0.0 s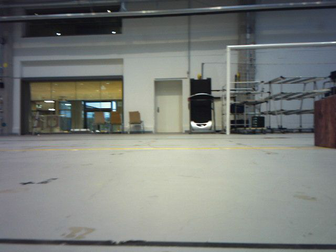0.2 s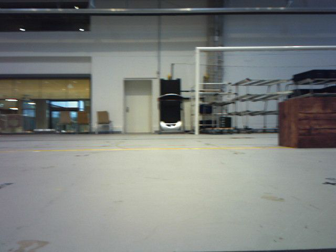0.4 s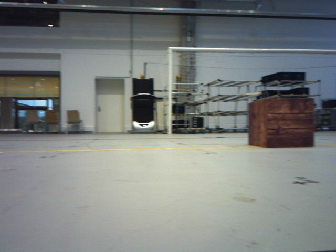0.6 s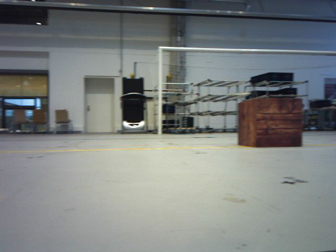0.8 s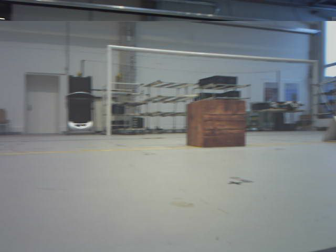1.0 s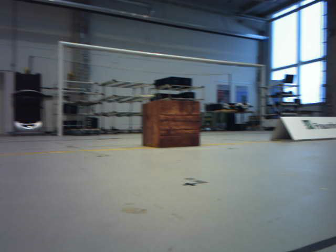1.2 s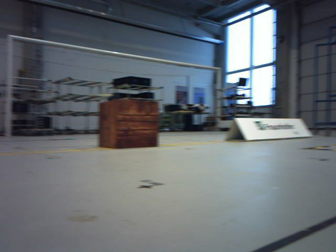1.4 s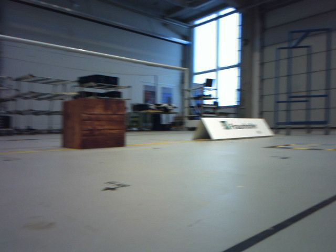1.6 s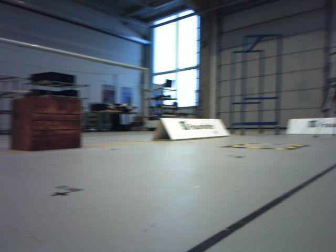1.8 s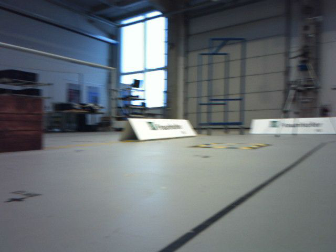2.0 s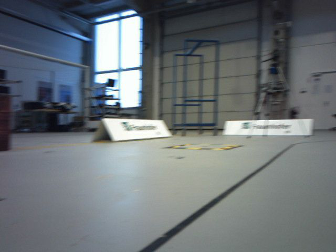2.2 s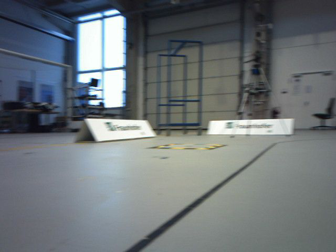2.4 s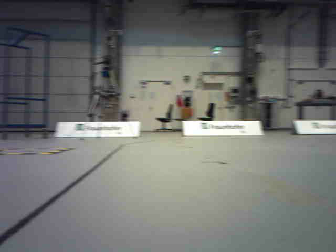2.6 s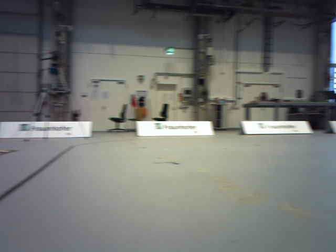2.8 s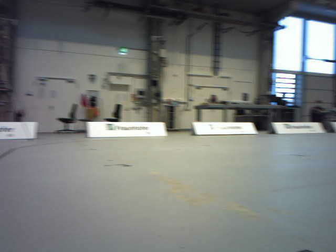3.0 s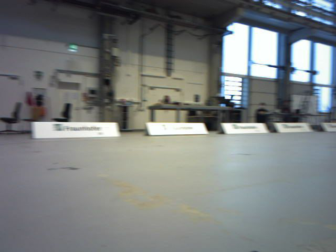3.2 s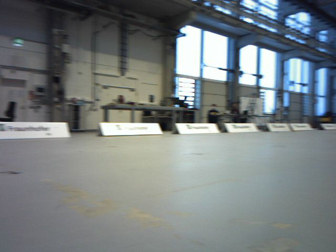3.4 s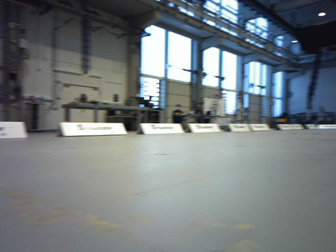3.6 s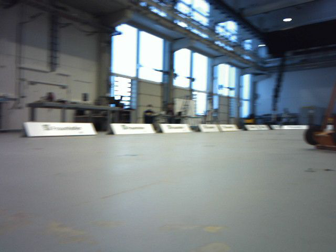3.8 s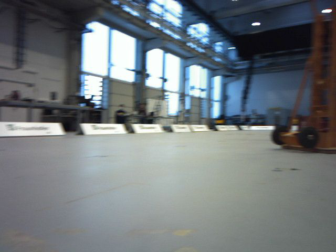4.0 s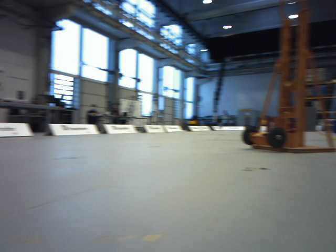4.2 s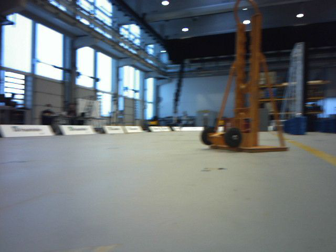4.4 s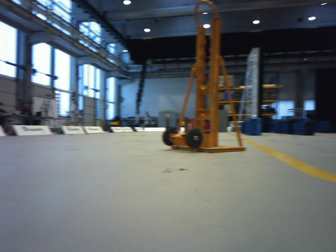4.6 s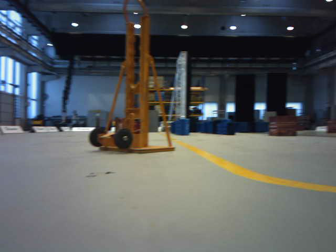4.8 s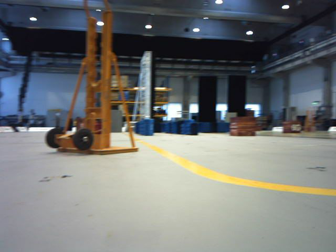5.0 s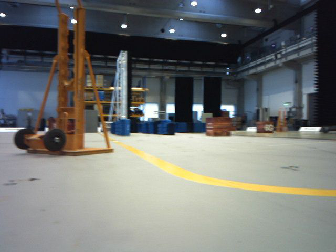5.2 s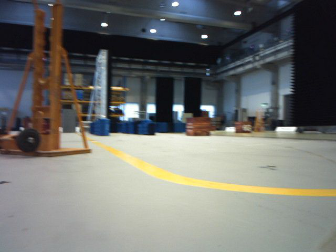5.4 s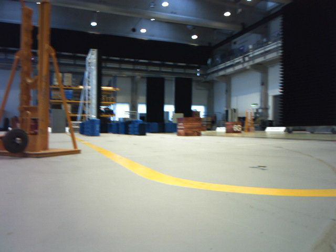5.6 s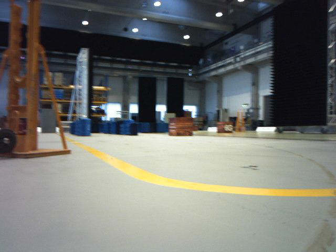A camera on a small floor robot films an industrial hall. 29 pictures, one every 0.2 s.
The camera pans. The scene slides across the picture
to the left.
The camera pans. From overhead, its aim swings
clockwise.
0.0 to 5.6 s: The scene slides to the left, as the camera pans about 210 degrees to its right. It travels forward, about 0.8 m.
The film runs forward here.
